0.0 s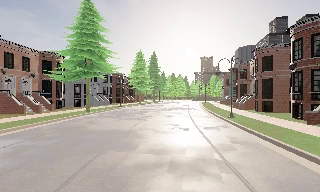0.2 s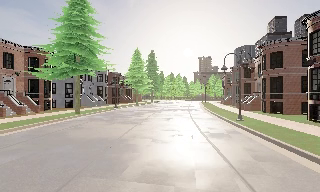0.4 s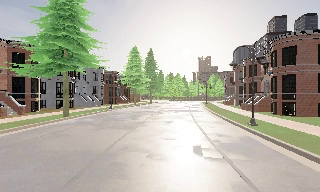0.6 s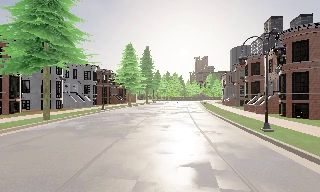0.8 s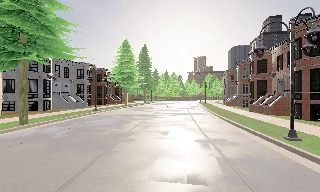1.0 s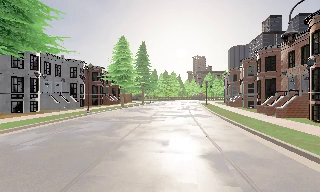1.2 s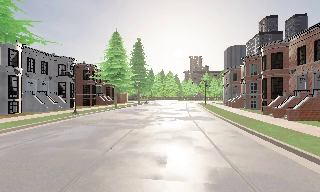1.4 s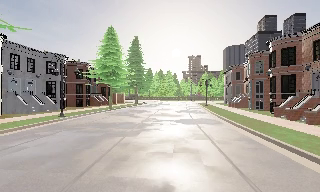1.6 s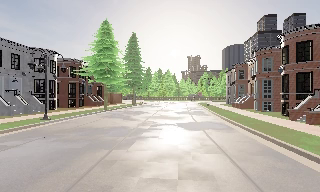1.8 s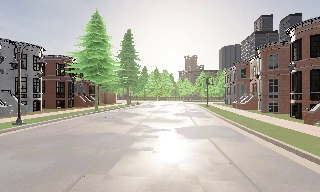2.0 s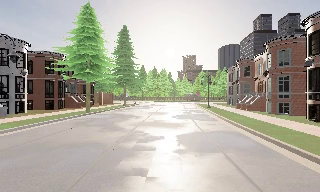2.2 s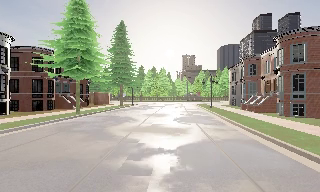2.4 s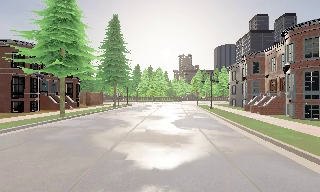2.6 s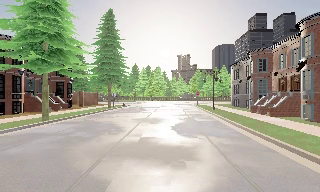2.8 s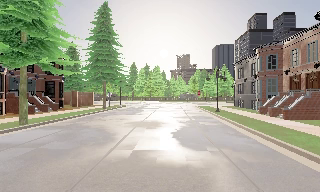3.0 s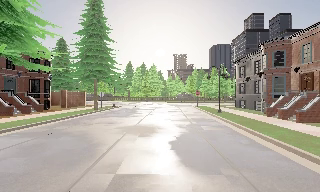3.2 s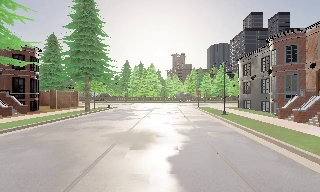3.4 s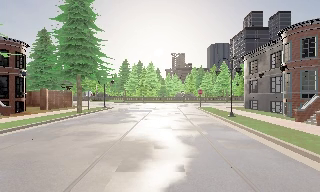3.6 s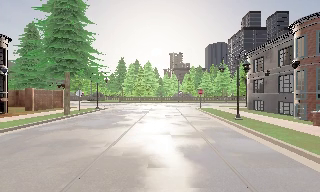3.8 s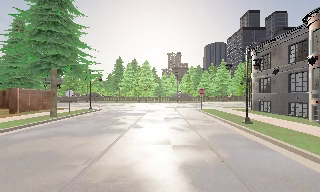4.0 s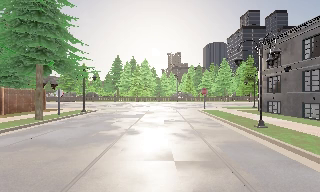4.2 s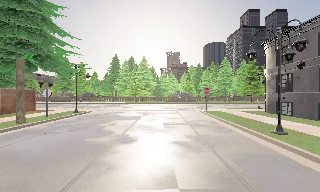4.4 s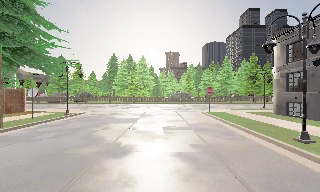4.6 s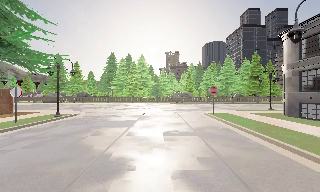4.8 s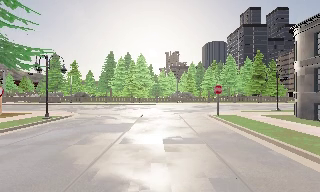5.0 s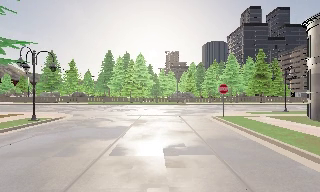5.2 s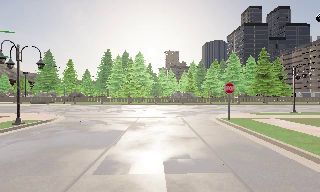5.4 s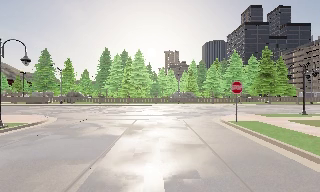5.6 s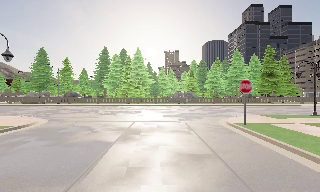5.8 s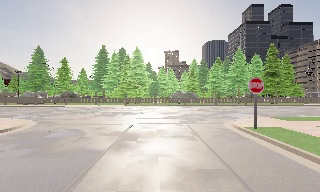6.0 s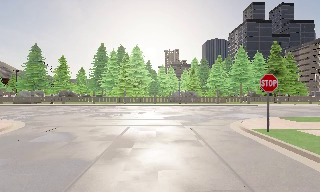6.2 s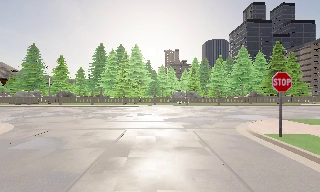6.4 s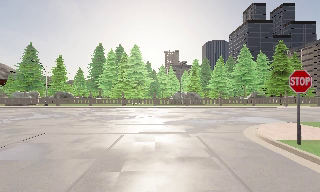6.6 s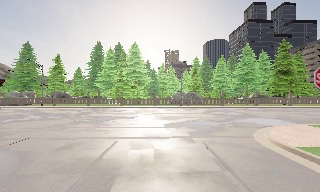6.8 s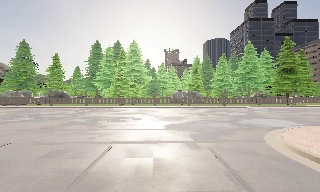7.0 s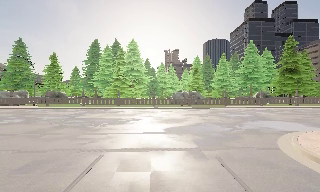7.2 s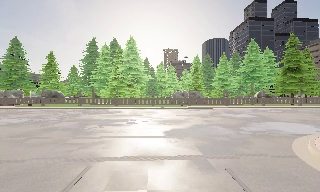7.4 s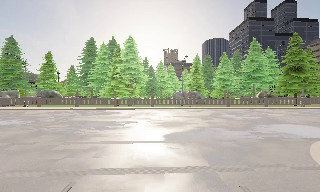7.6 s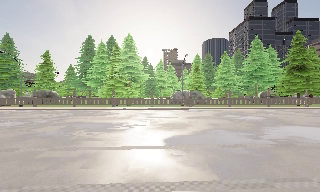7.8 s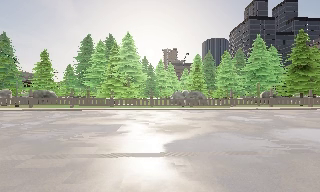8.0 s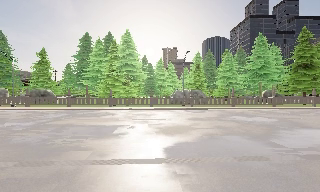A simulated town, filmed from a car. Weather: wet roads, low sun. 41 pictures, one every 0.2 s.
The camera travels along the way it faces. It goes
forward.
0.0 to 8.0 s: The camera pans to its right, which is clockwise from overhead, by about 15 degrees. It travels forward, about 50 m, so what stands in front looms larger. It loses speed.
The film runs forward here.
